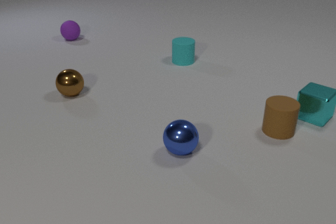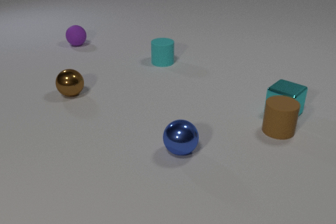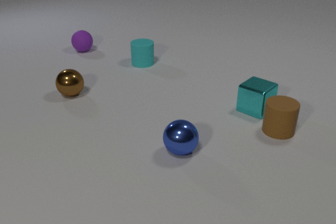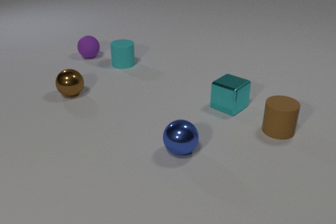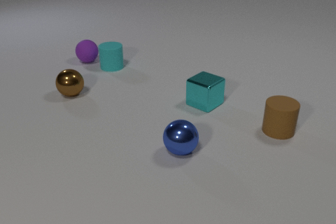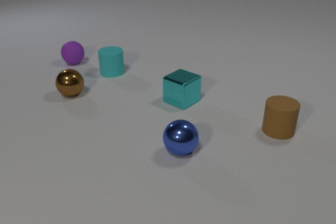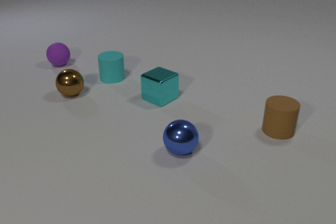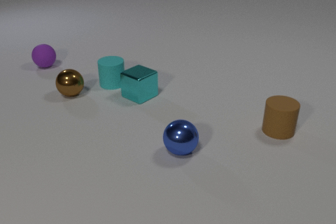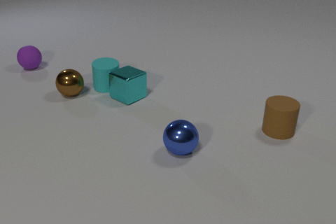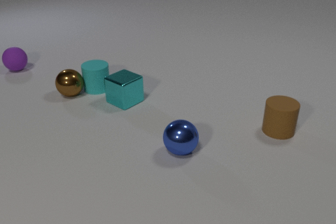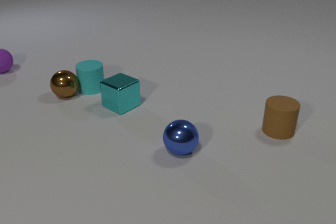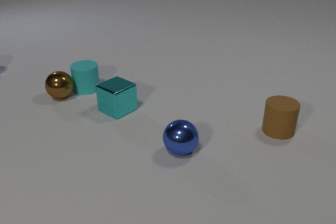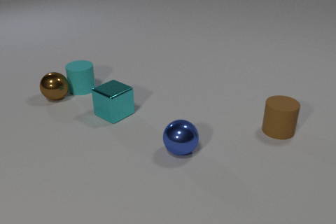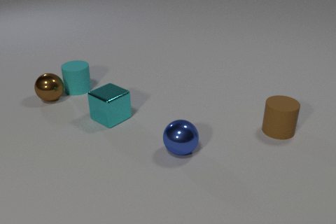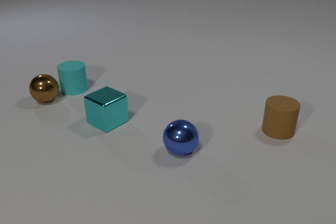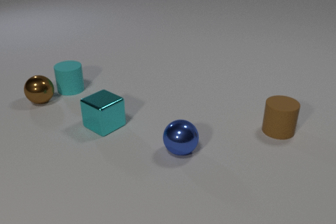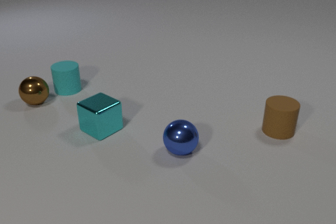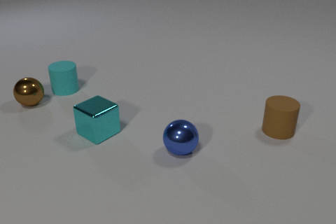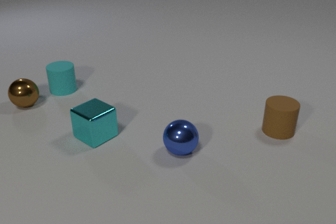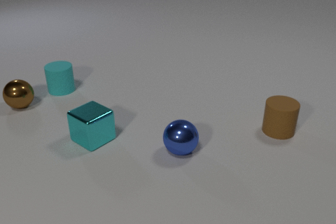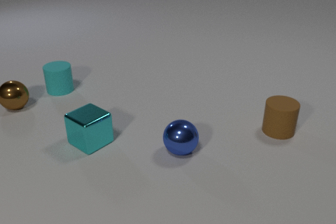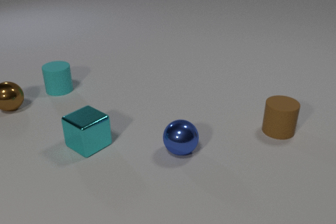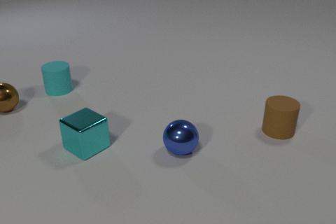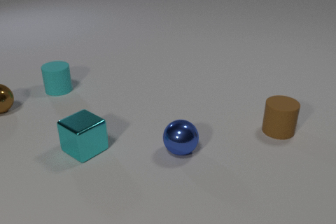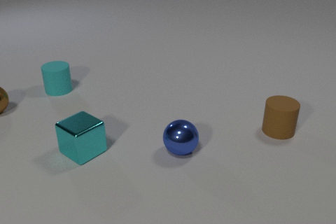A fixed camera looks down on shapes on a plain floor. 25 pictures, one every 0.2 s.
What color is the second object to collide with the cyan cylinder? cyan.
What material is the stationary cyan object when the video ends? rubber.
How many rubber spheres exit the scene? 1.
0.0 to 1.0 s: The purple rubber sphere rolls toward the camera. The cyan rubber cylinder slides to the left. The cyan metal cube slides to the left. The purple rubber sphere and the cyan rubber cylinder collide.
1.0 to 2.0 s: The purple rubber sphere rolls to the left. The cyan rubber cylinder slides toward the camera and to the left. The cyan metal cube slides to the left. The cyan rubber cylinder and the cyan metal cube collide. The cyan rubber cylinder and the brown metal sphere collide.
2.0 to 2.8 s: The purple rubber sphere rolls to the left, leaves at the left edge. The cyan rubber cylinder slides to the left. The cyan metal cube slides toward the camera and to the left. The brown metal sphere rolls to the left.
2.8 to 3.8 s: The cyan rubber cylinder slides to the left. The cyan metal cube slides toward the camera and to the left. The brown metal sphere rolls to the left.
3.8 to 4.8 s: The cyan metal cube slides toward the camera and to the left. The brown metal sphere rolls to the left.
